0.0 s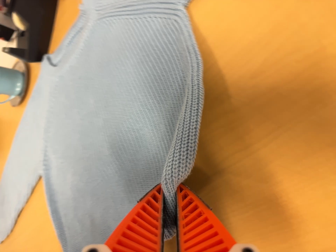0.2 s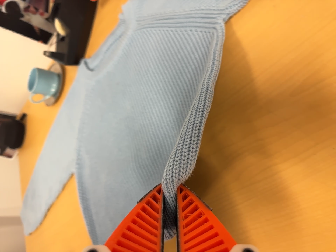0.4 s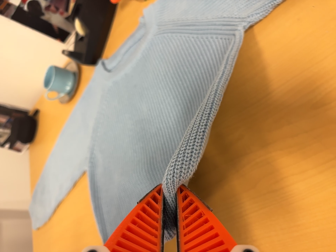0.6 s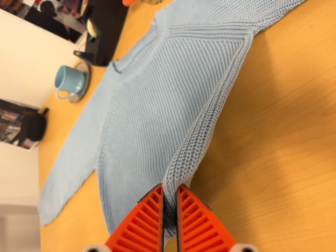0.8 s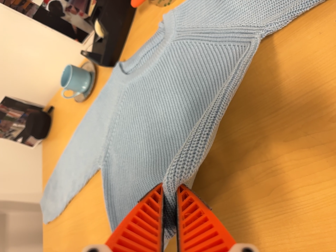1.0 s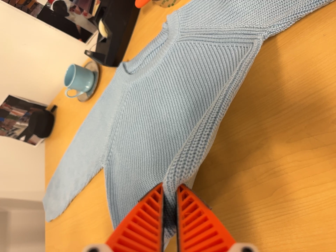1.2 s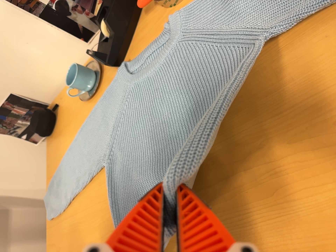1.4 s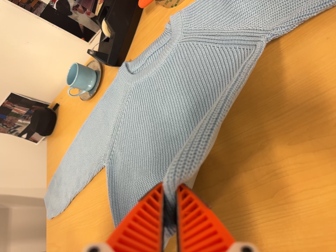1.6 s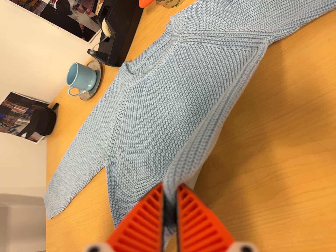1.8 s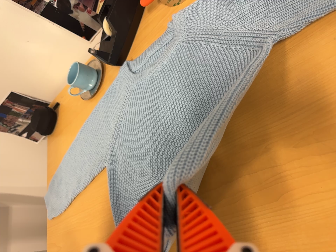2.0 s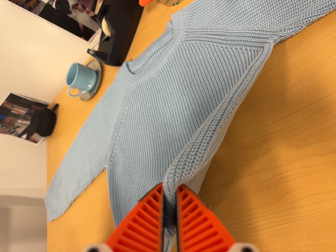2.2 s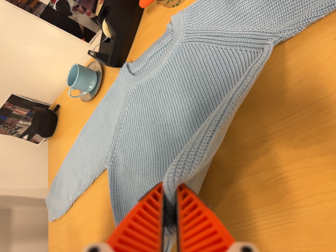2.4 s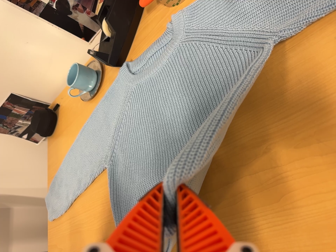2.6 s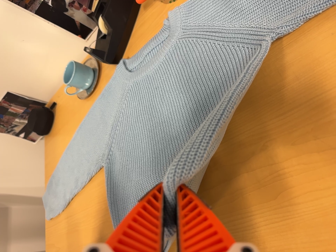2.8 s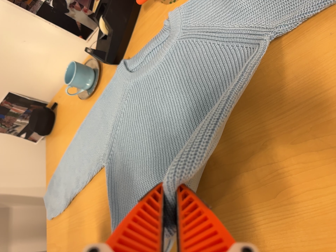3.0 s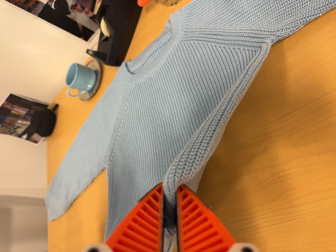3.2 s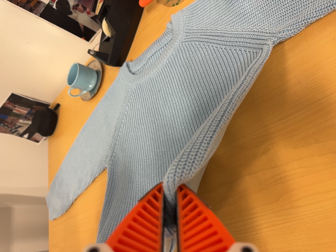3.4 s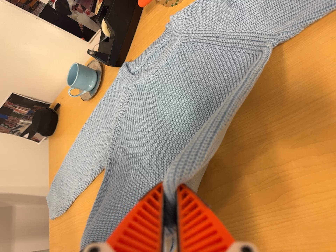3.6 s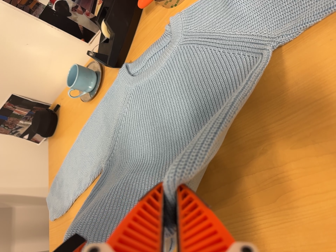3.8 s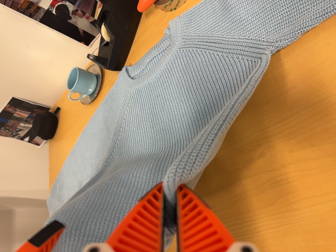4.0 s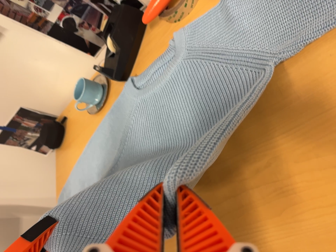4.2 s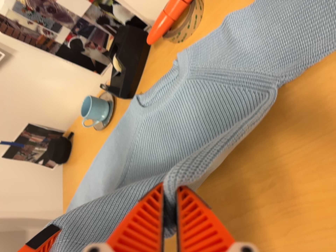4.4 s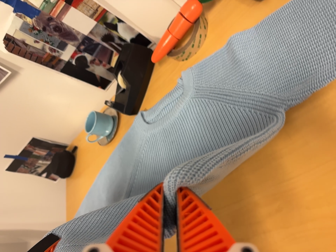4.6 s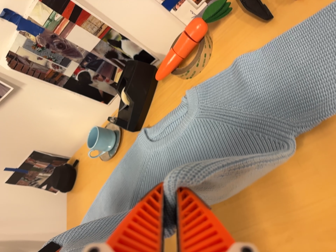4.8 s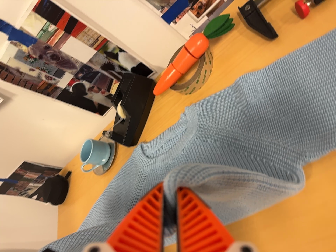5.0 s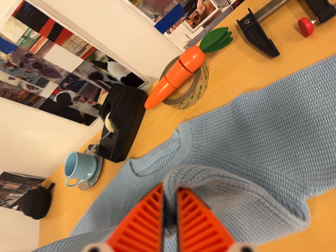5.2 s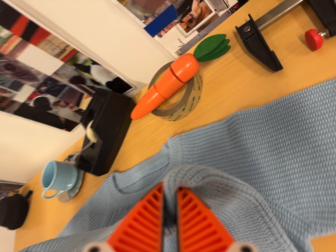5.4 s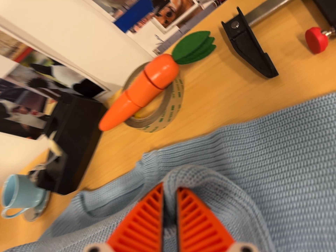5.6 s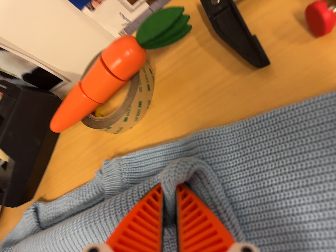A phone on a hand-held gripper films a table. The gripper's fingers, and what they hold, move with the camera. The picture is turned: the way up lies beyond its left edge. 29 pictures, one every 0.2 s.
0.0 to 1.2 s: The camera travels to its left, about 8 cm, so close, fixed things drift to the right. It rolls about its line of sight by about 10 degrees, and the scene rotates clockwise.
1.2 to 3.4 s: The camera keeps its place and its aim.
3.4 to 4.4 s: The camera travels toward the top of its view, about 5 cm, so close, fixed things drift downward.
4.4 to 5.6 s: The scene slides to the left, as the camera pans about 10 degrees to its right. It travels forward and toward the top of its view, about 28 cm, so what stands in front looms larger.
The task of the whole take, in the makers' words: fold up.
The film runs forward here.
